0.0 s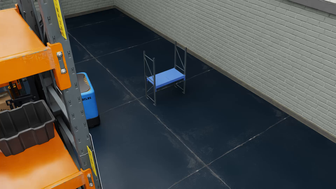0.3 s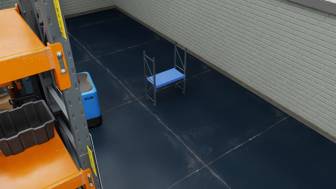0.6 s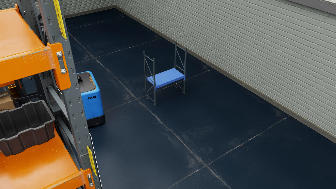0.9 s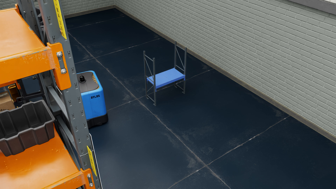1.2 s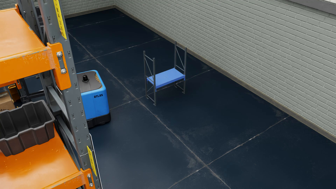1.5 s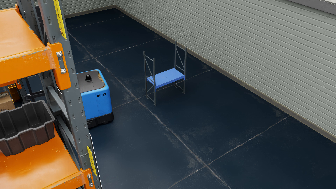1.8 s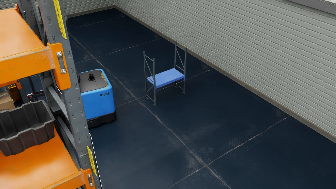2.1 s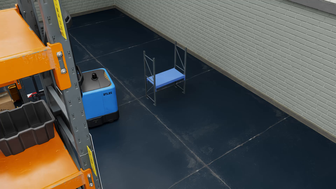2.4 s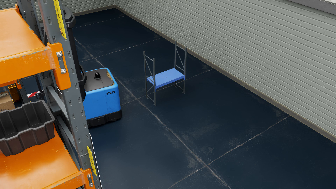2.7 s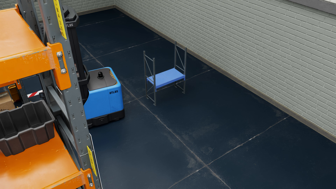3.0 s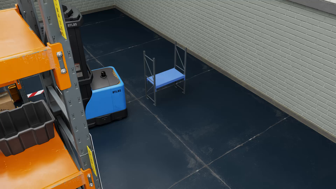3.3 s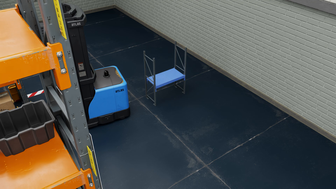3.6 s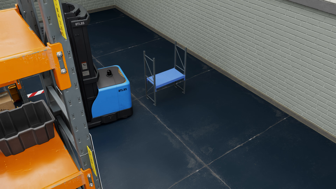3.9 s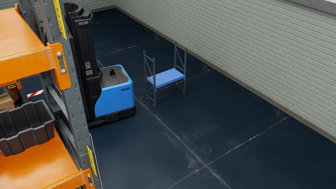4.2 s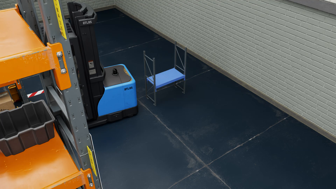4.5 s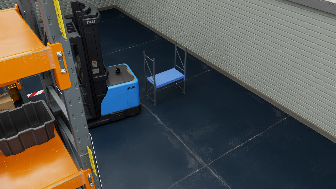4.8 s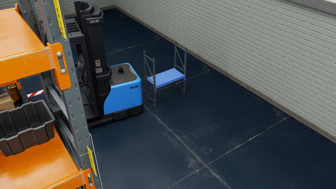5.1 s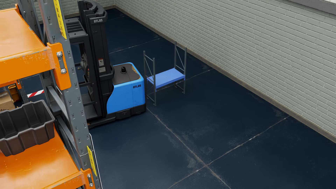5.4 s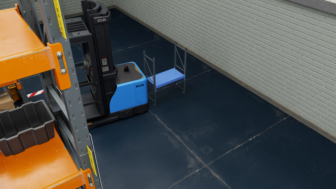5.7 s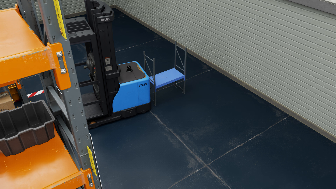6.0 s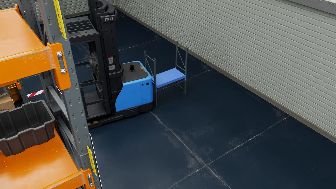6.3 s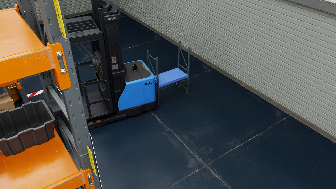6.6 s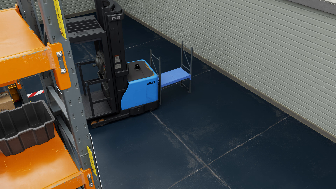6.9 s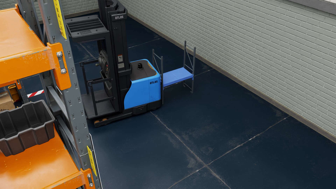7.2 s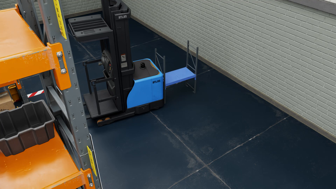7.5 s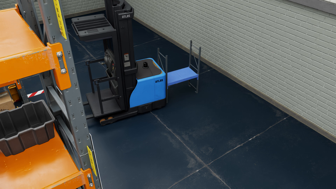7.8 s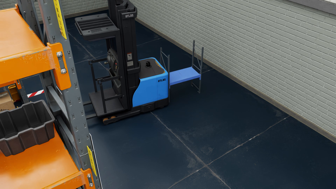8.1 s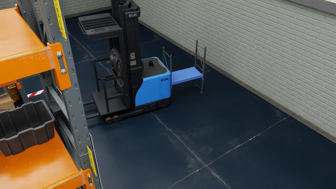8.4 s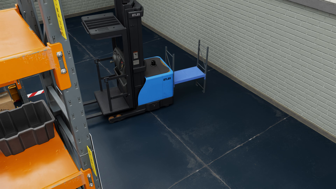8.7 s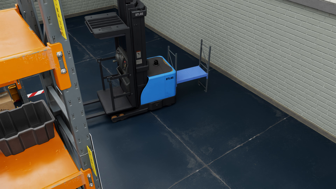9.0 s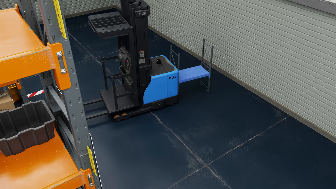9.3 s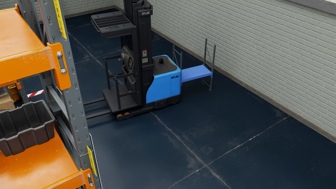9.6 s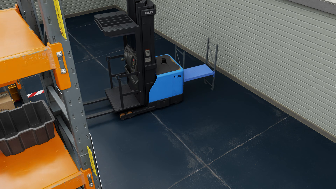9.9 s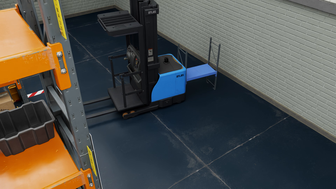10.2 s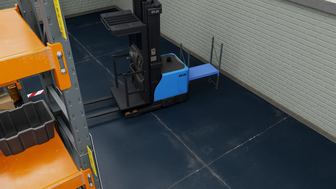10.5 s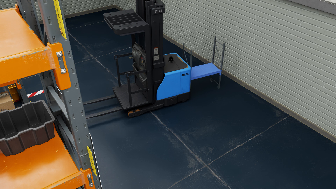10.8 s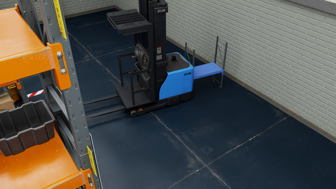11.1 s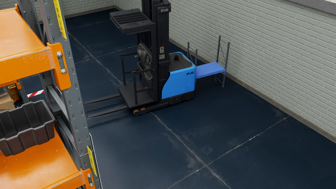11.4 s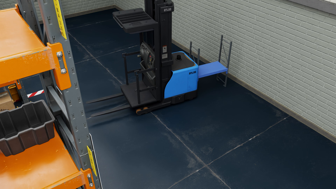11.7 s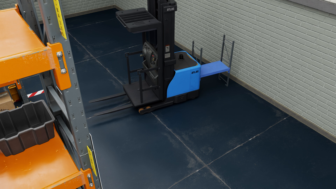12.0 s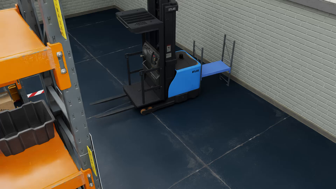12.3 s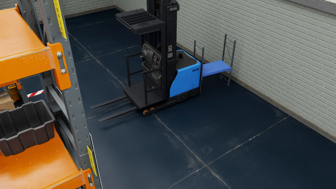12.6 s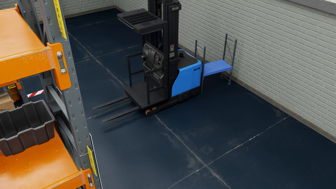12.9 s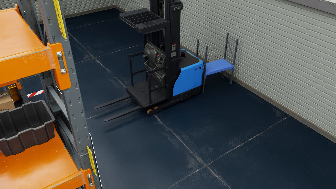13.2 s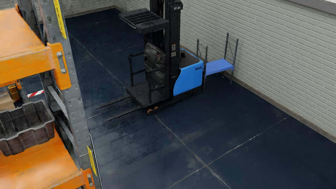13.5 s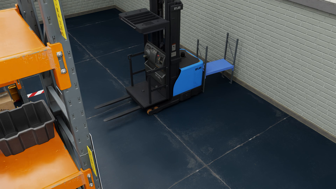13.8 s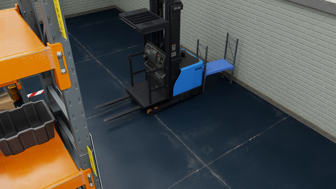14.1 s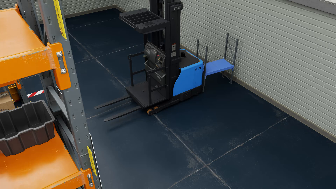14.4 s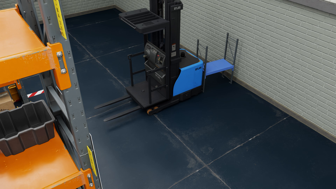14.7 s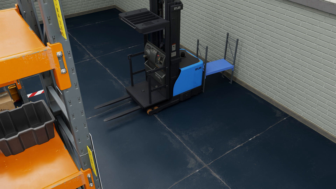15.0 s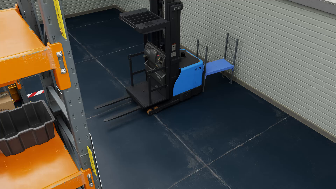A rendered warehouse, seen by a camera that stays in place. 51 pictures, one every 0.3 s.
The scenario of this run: A forklift runs into an object in its way.
